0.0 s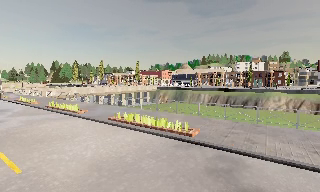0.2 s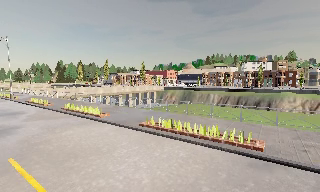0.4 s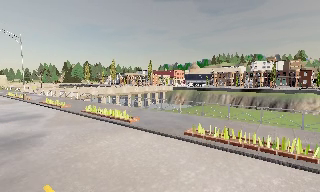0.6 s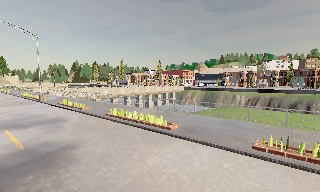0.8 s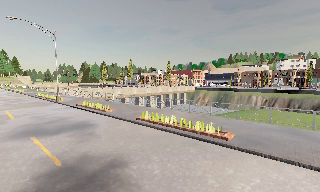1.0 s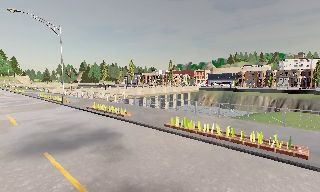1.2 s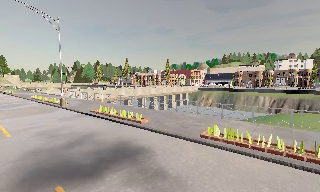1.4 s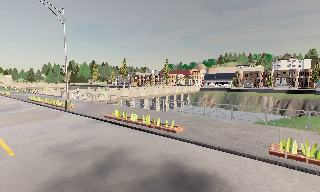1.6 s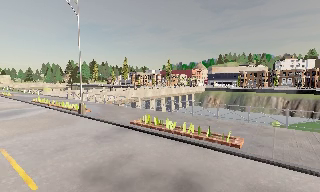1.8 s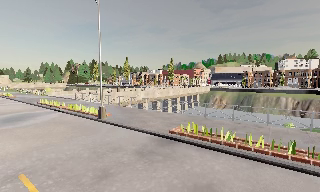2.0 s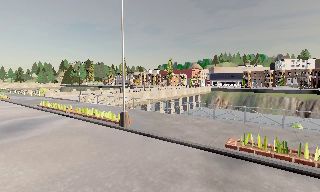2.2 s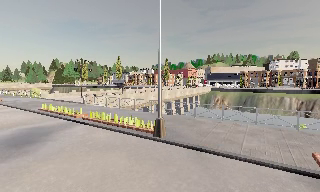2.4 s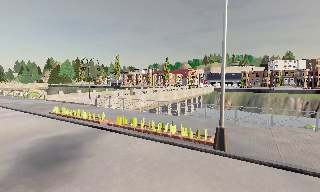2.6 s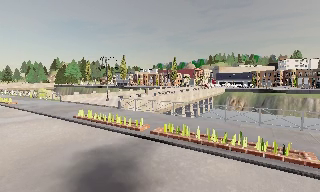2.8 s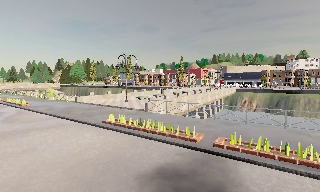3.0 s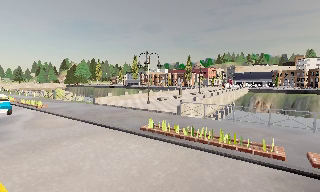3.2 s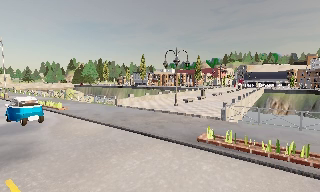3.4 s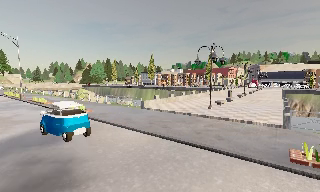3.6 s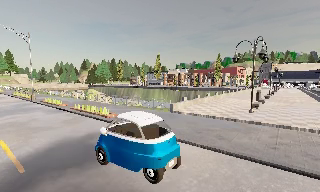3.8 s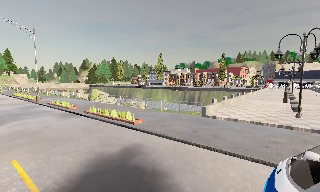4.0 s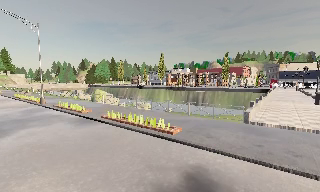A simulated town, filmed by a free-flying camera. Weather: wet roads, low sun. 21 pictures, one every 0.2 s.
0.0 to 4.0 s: The camera travels to its left and forward, about 45 m, so close, fixed things drift to the right.
The film runs backward here.
